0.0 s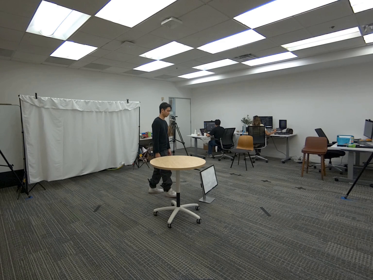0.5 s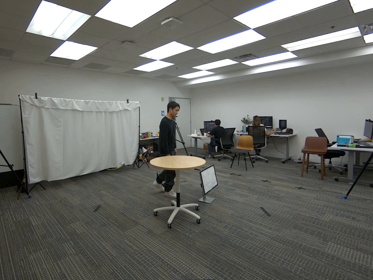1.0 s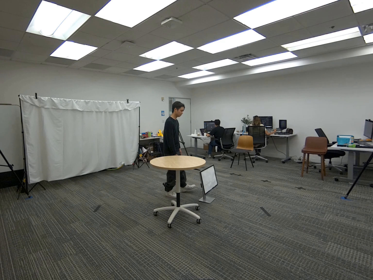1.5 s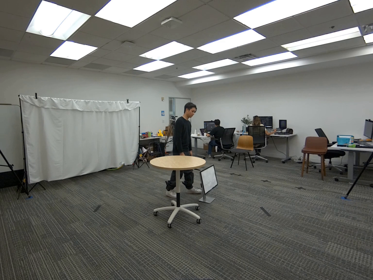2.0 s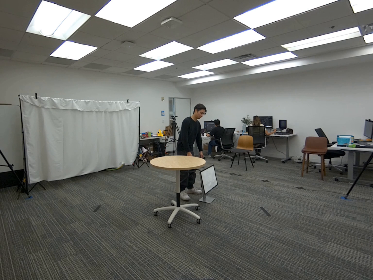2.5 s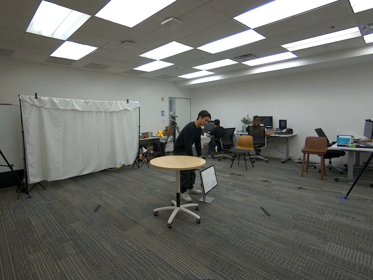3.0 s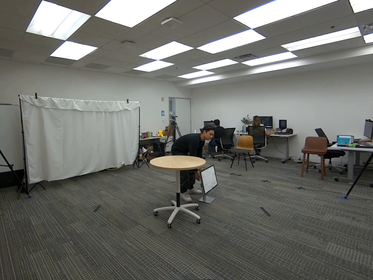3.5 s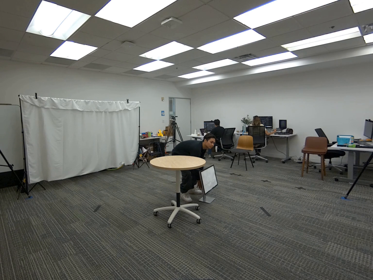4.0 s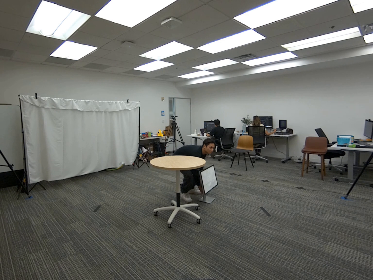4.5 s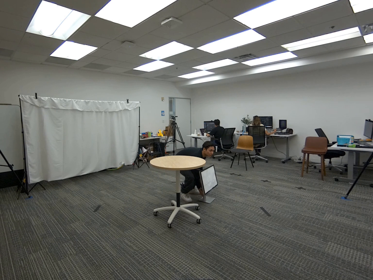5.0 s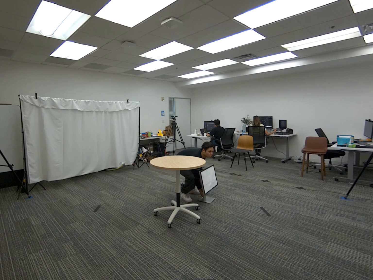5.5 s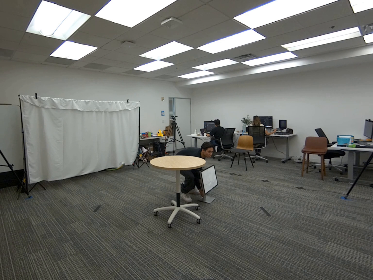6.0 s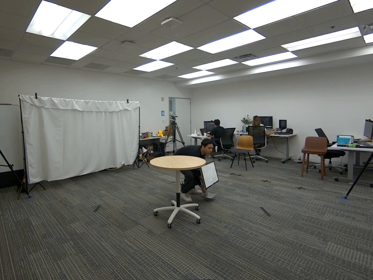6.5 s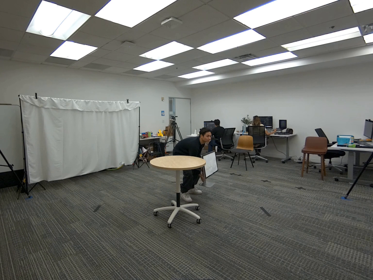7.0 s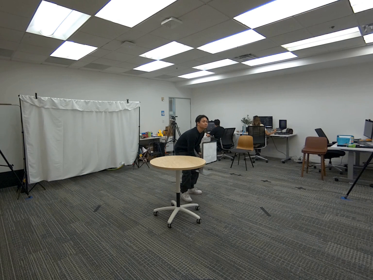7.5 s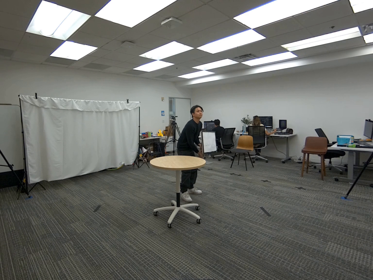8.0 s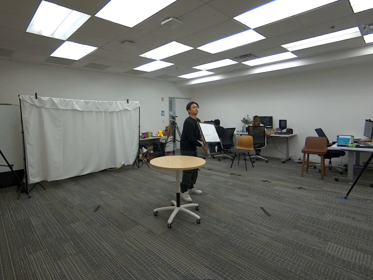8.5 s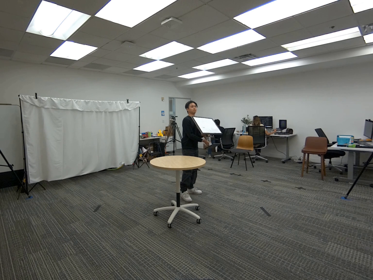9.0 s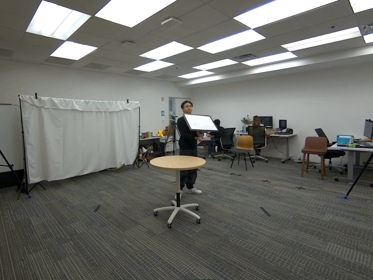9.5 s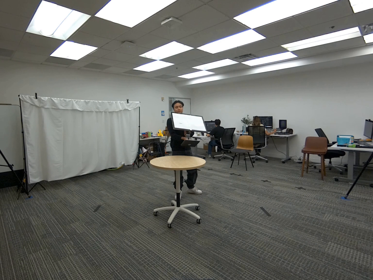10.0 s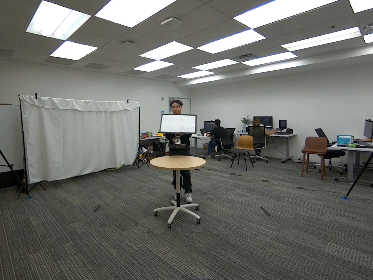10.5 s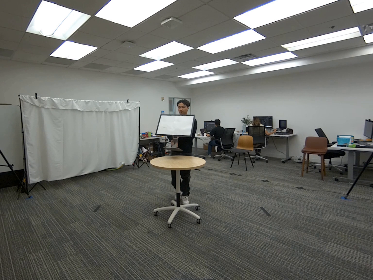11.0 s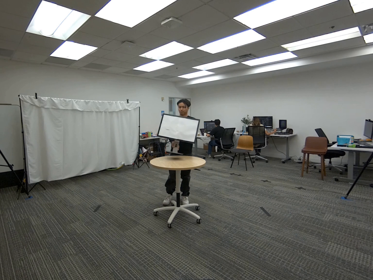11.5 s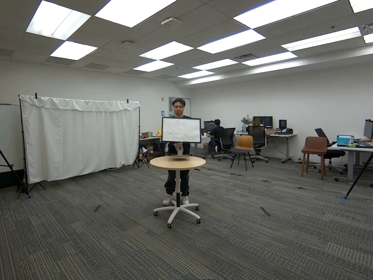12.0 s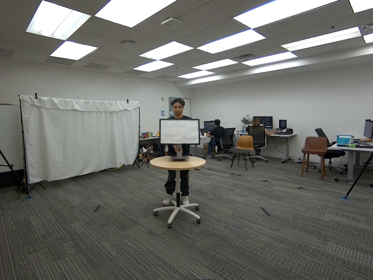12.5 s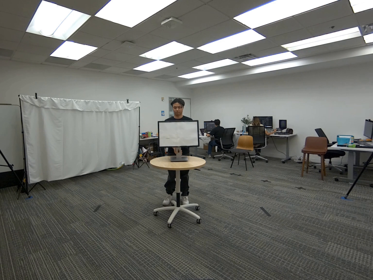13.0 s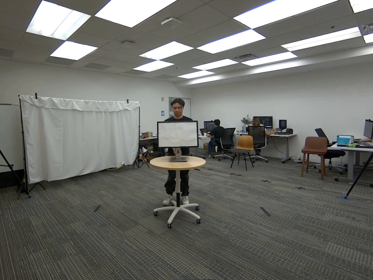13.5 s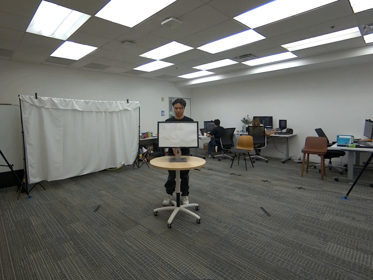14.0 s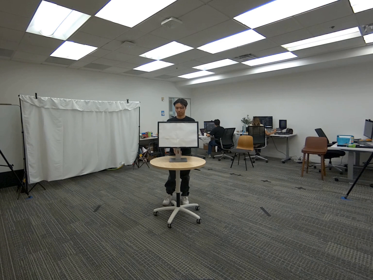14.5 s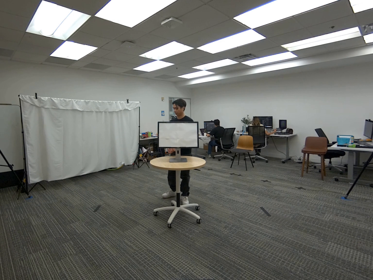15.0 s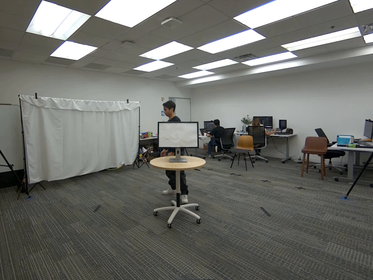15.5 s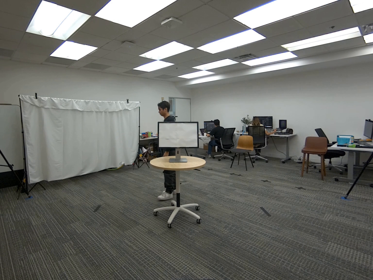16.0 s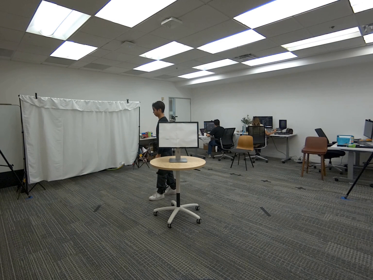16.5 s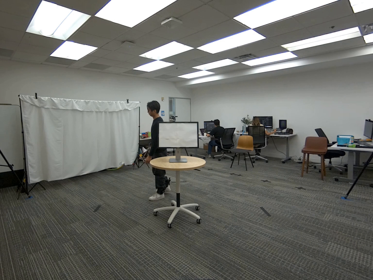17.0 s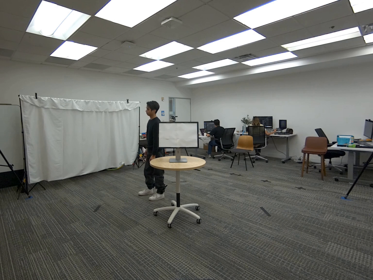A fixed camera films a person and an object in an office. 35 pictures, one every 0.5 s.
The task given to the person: Walk over to the monitor on the ground and pick up the monitor from the base and place on the round table.
